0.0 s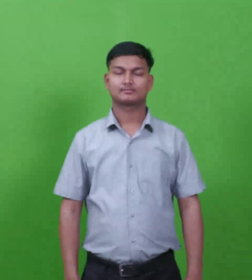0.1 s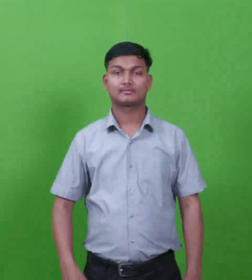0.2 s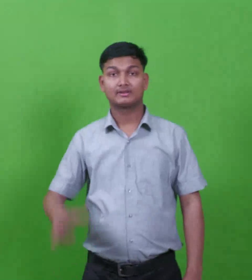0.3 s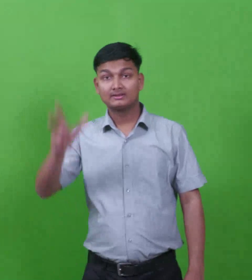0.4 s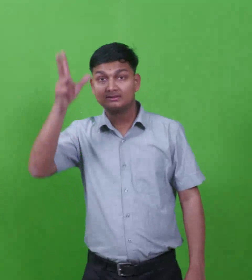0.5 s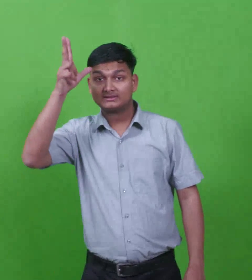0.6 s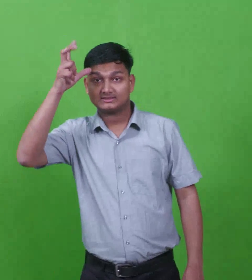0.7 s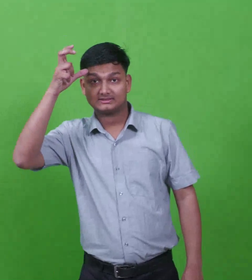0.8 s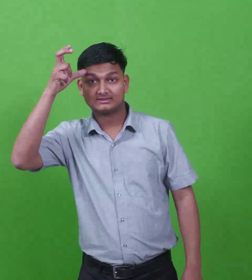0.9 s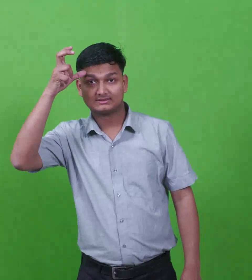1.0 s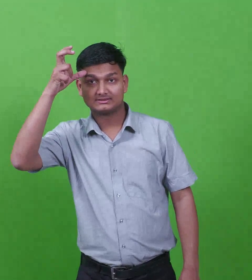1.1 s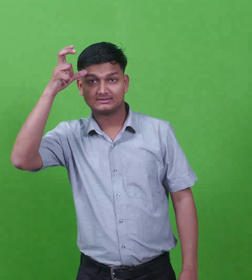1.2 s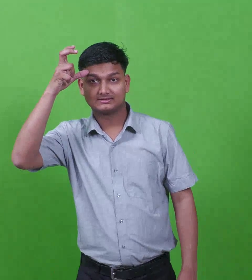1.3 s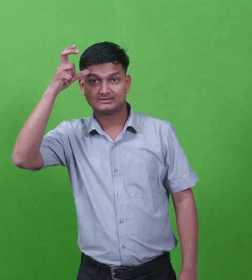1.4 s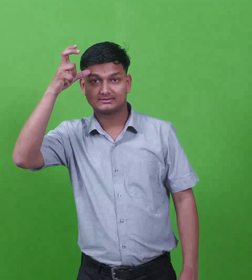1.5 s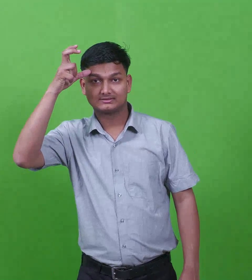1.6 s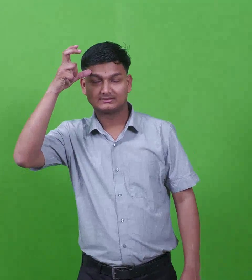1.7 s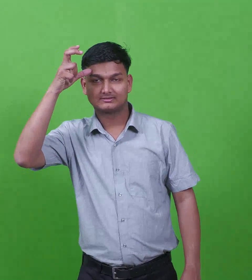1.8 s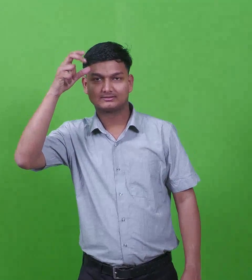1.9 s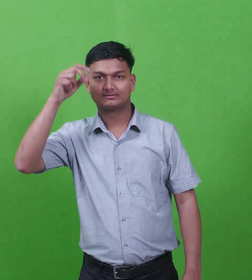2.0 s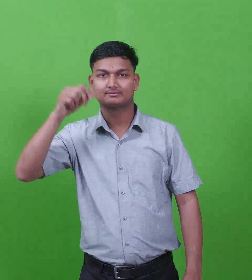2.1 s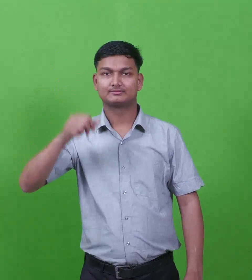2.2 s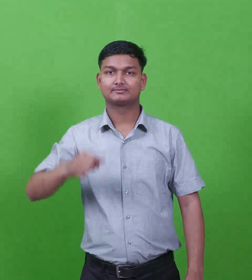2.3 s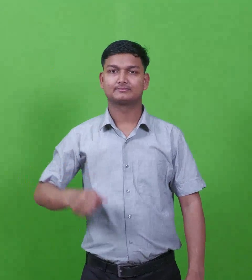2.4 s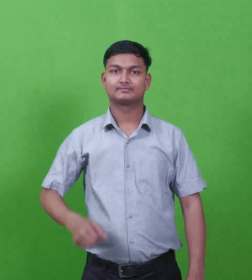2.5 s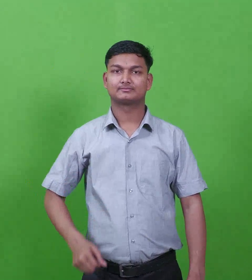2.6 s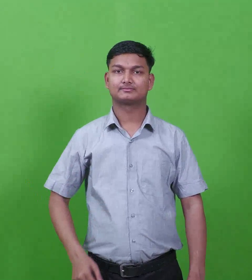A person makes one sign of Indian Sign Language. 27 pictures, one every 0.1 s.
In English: demon
